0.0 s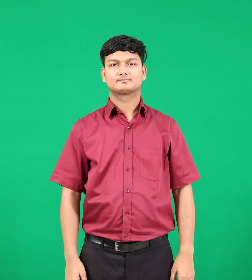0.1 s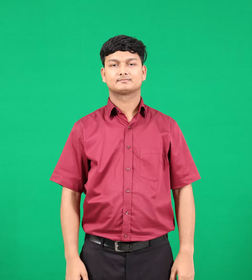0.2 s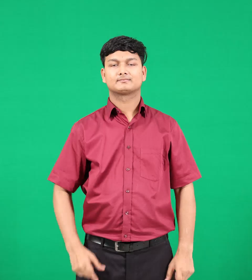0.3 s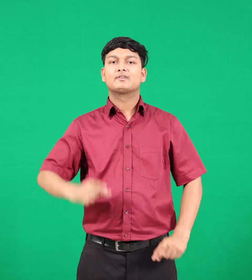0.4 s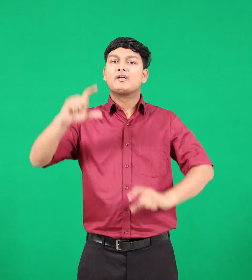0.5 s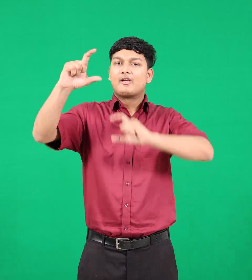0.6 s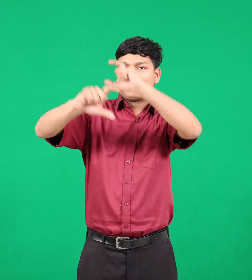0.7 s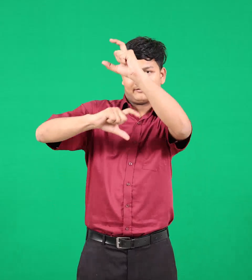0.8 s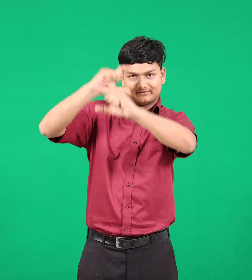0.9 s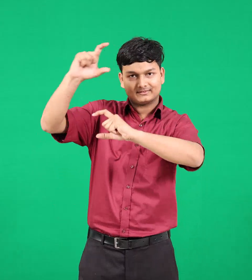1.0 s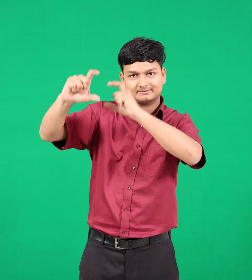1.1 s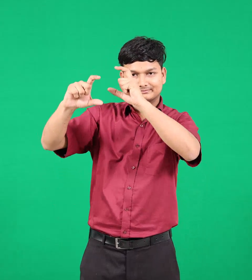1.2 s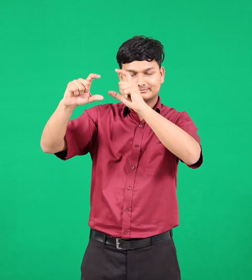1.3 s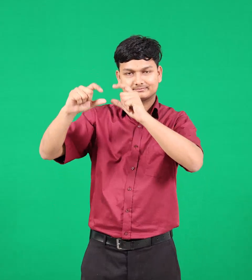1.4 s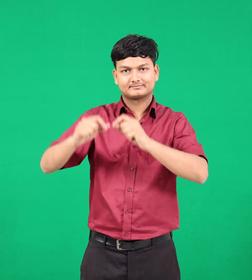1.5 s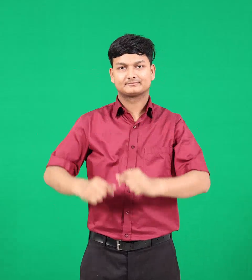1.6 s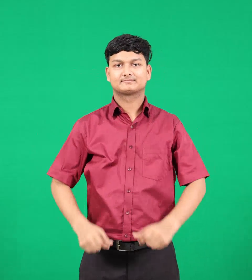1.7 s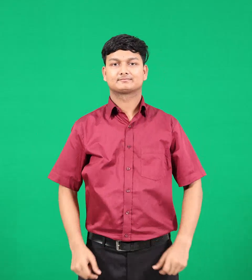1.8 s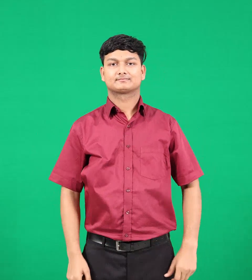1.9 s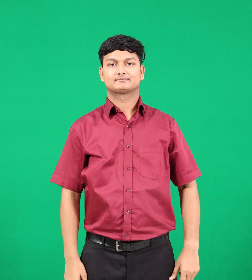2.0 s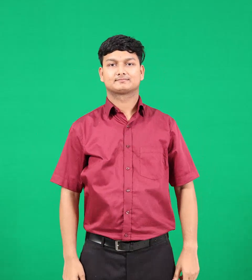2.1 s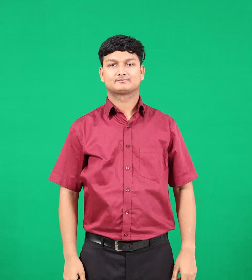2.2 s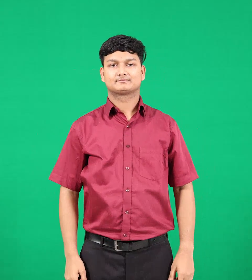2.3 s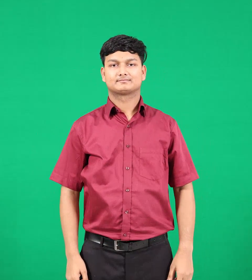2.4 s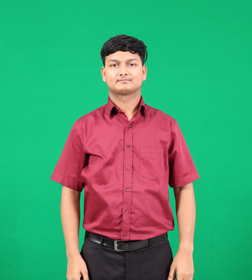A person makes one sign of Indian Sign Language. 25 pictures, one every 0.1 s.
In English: company
